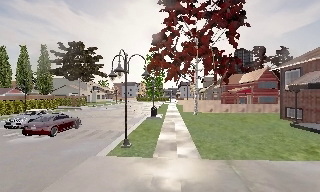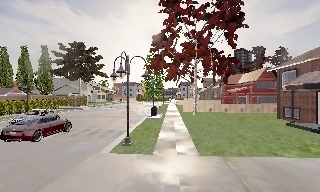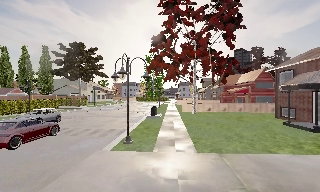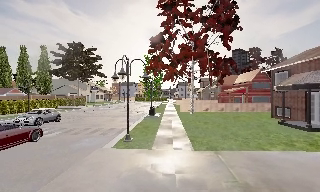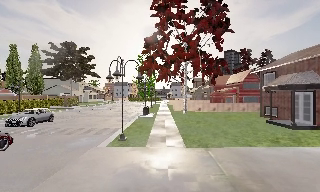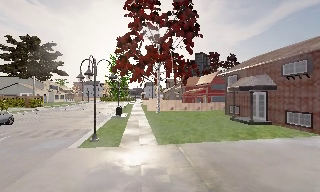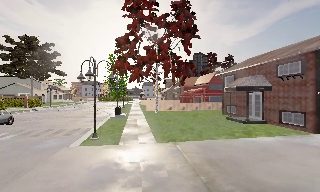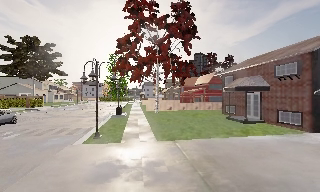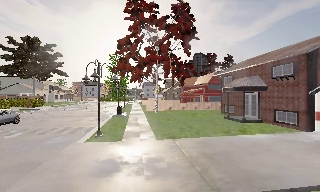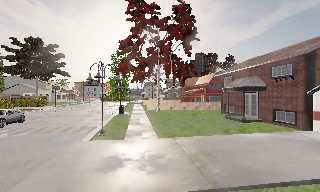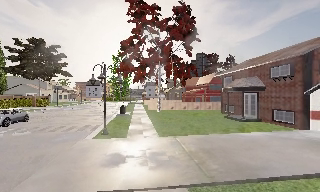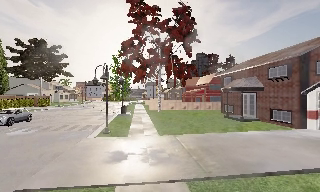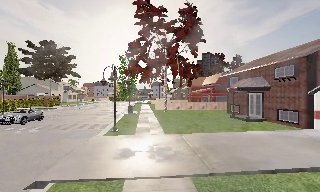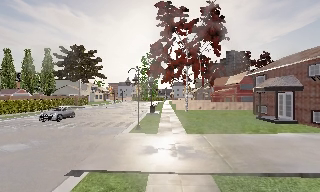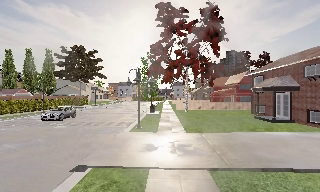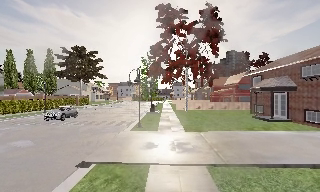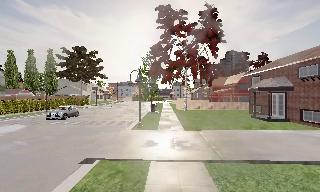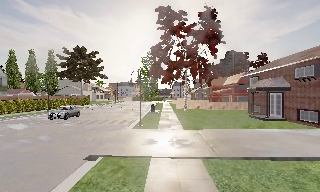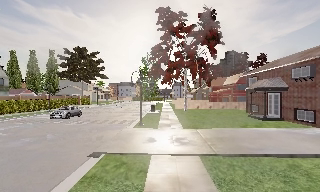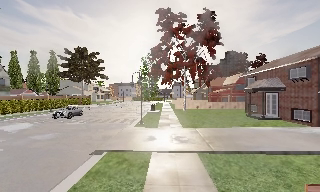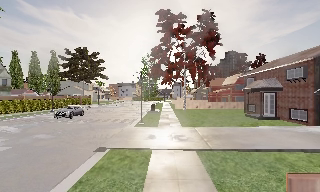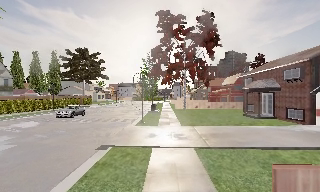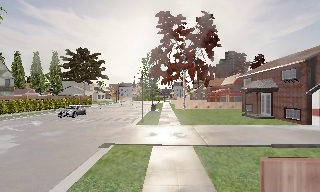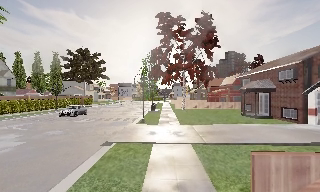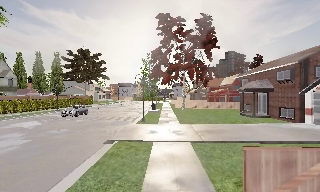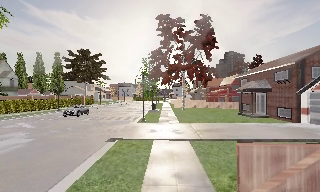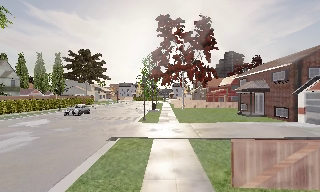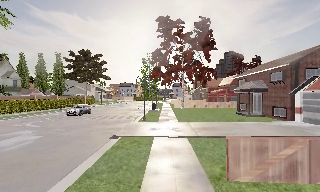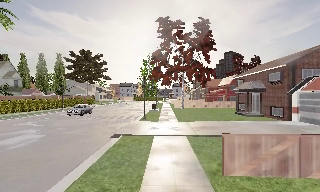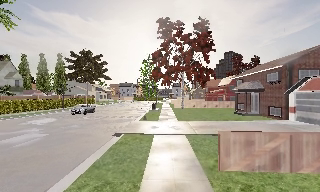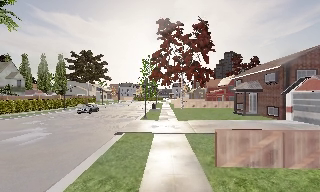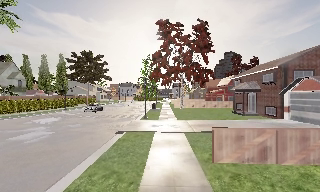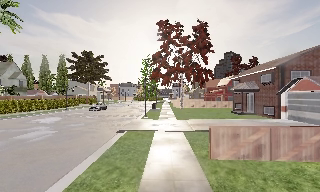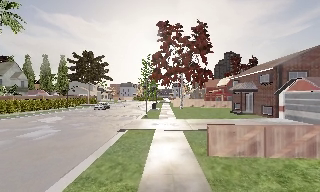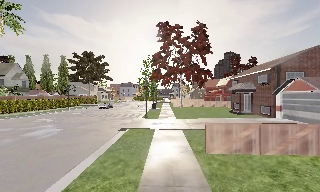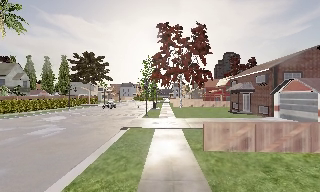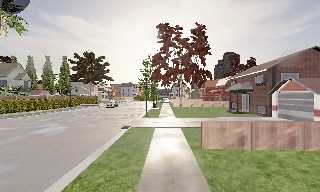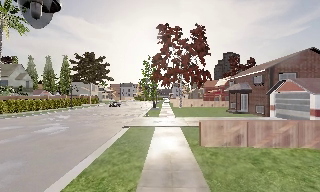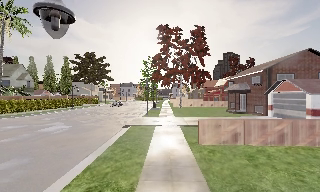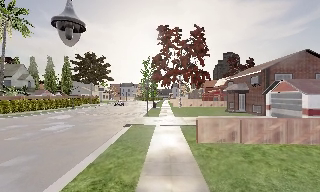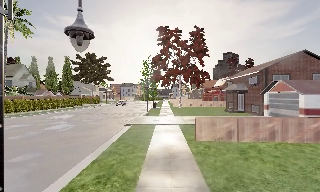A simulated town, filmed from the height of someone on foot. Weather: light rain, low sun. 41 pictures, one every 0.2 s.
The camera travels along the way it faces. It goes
backward.
0.0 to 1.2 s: The camera swings to its right by about 15 degrees, and the scene slides to the left. It travels backward, about 2 m, so what stands in front gets smaller.
1.2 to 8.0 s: The camera pans to its left, which is counterclockwise from overhead, by about 10 degrees. It travels backward, about 11 m, so what stands in front gets smaller.
The film runs backward here.
